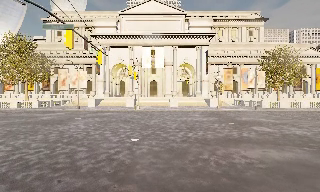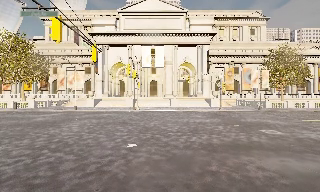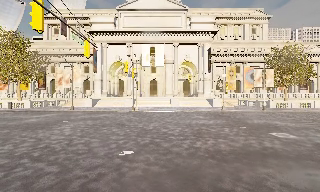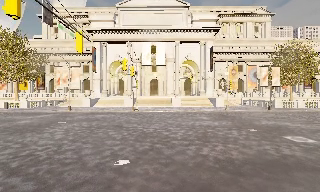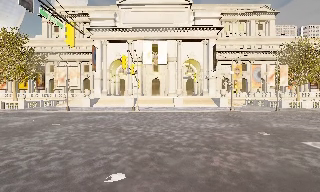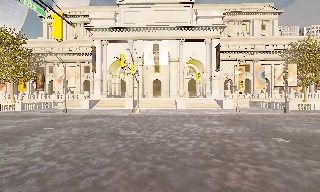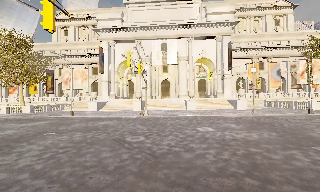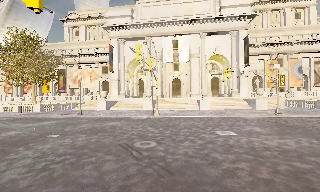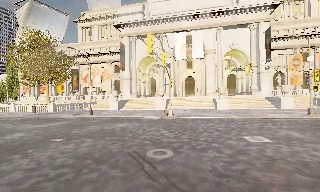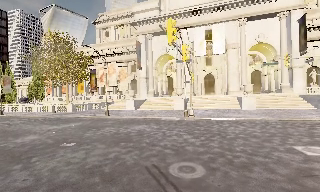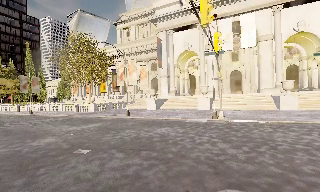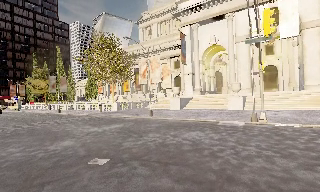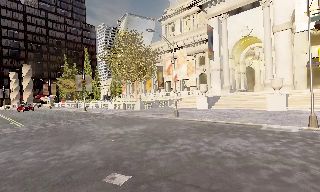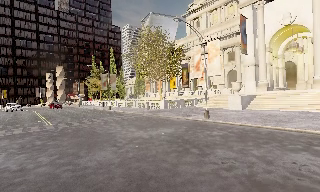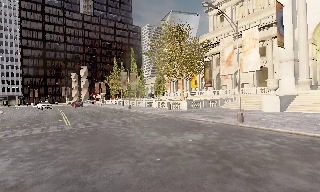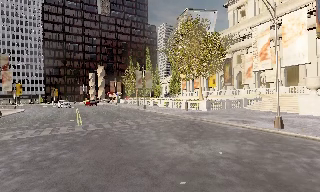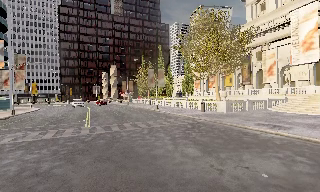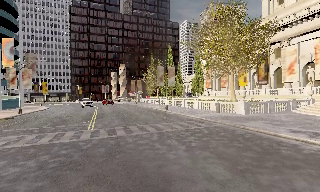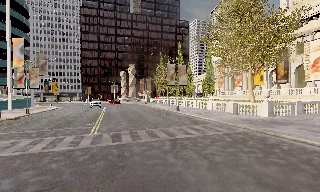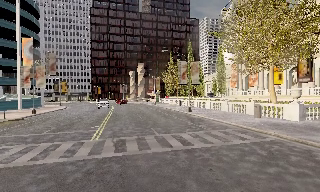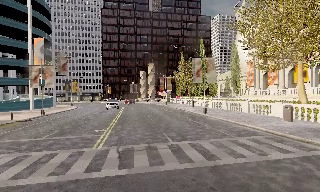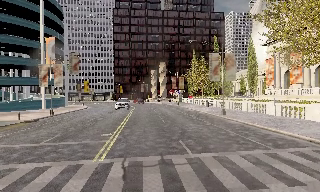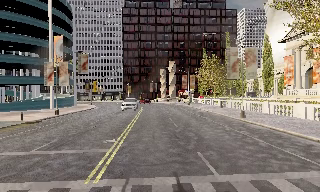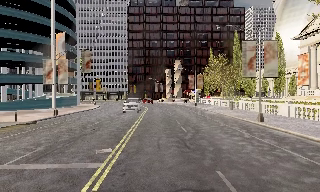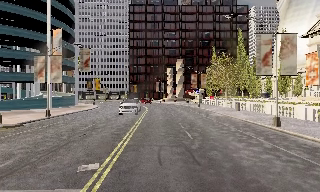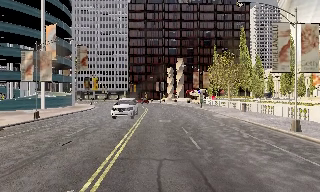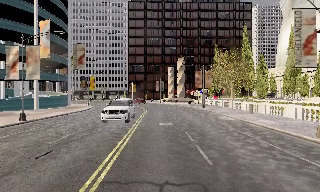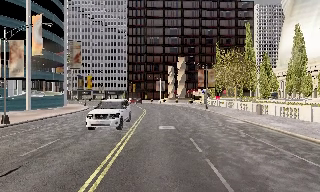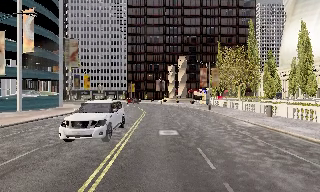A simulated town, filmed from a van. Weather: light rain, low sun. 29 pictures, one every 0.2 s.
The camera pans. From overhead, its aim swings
counterclockwise.
The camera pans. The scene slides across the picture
to the right.
0.0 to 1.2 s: The camera travels forward, about 6 m, so what stands in front looms larger.
1.2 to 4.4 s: The scene slides to the right, as the camera pans about 80 degrees to its left. It travels forward, about 25 m.
4.4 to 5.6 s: The camera travels forward, about 9 m, so what stands in front looms larger.
The film runs forward here.
